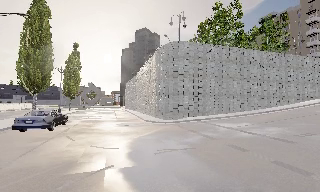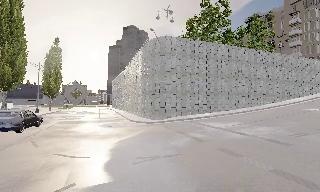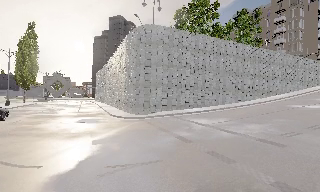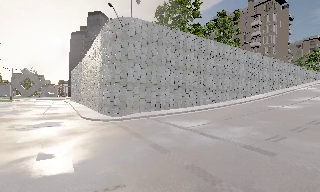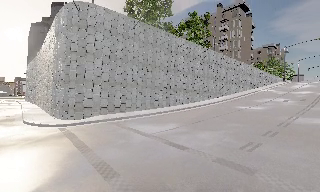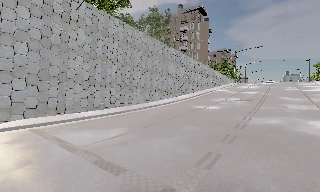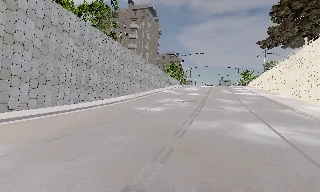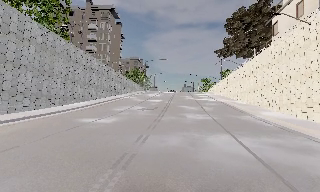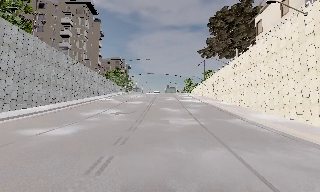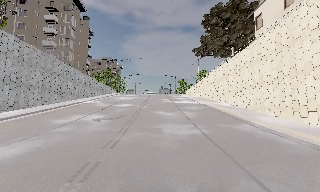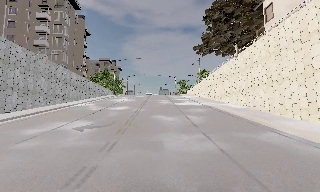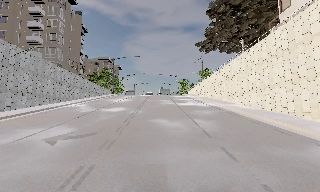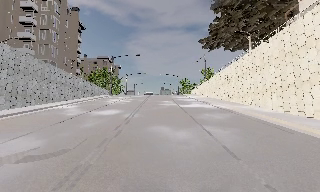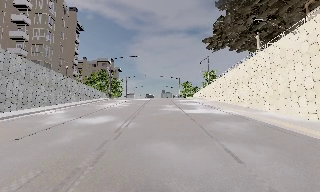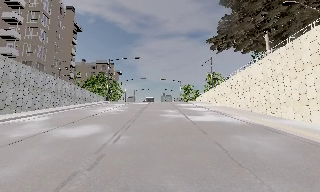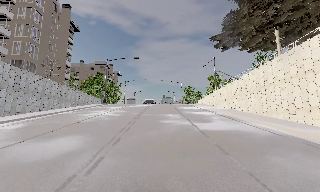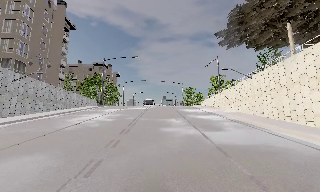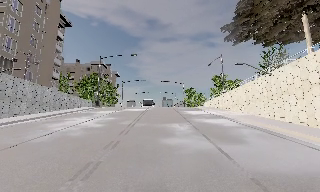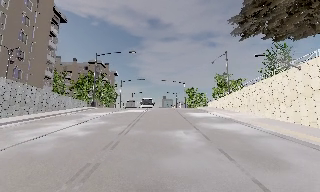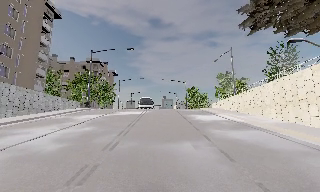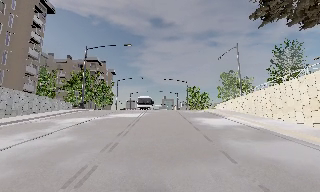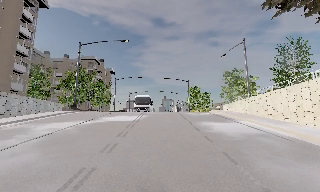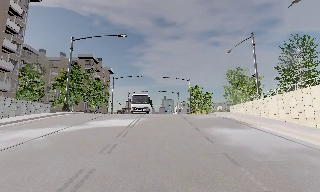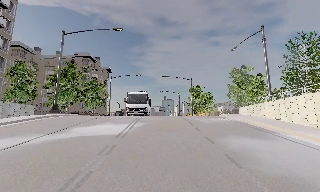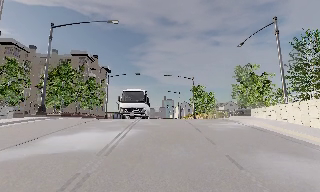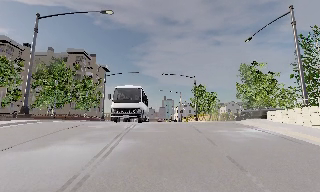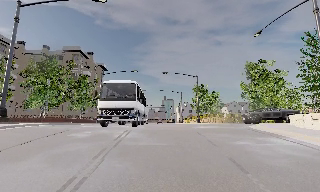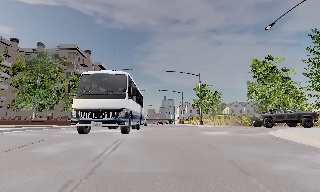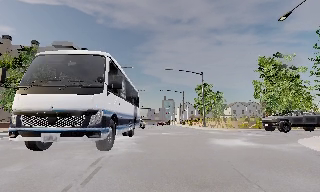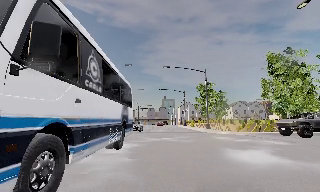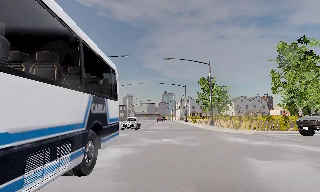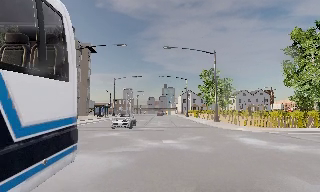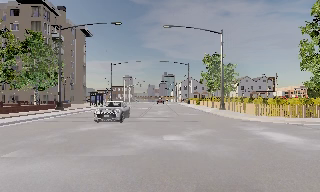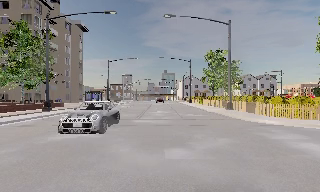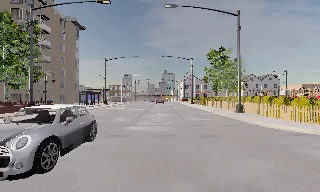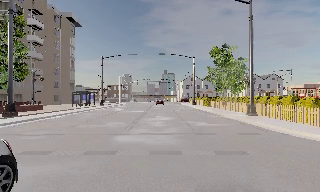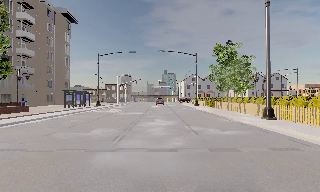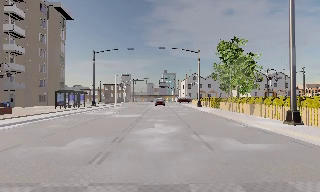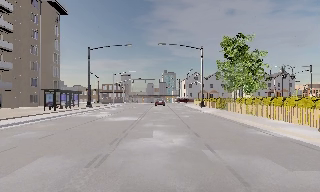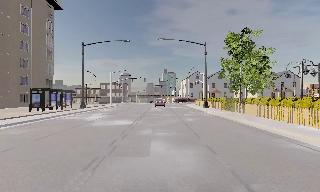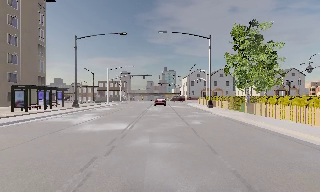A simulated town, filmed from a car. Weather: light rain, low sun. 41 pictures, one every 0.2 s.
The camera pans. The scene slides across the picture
to the left.
The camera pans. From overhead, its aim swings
clockwise.
0.0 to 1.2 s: The camera pans to its right, which is clockwise from overhead, by about 55 degrees. It travels forward, about 9 m. It gains speed.
1.2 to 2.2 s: The camera swings to its right by about 20 degrees, and the scene slides to the left. It travels forward, about 10 m, so what stands in front looms larger.
2.2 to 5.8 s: The camera travels forward, about 40 m, so what stands in front looms larger.
5.8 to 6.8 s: The camera travels forward, about 11 m, so what stands in front looms larger. Its aim tips downward by about 10 degrees, and the scene shifts upward.
6.8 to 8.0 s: The camera travels forward, about 13 m, so what stands in front looms larger.
The film runs forward here.
